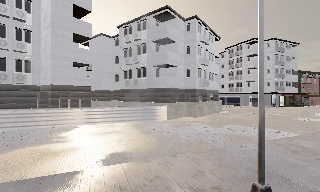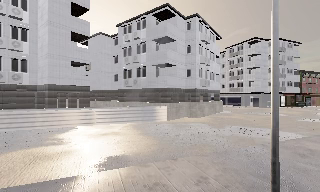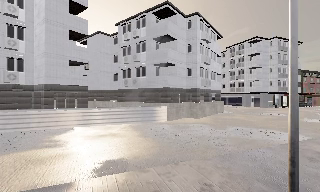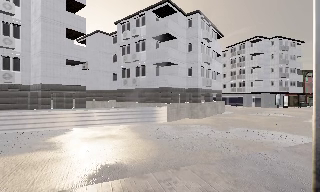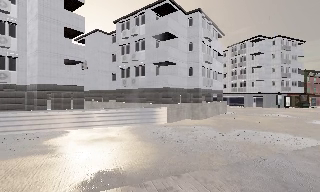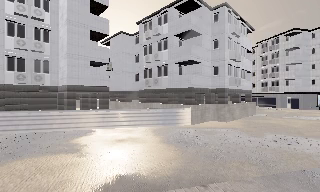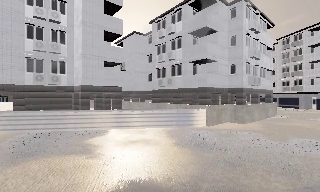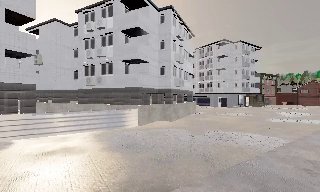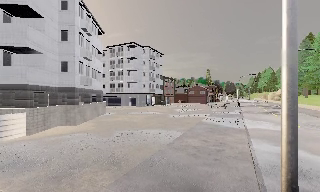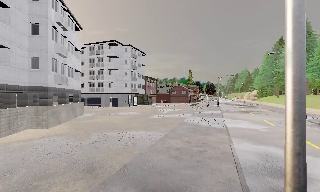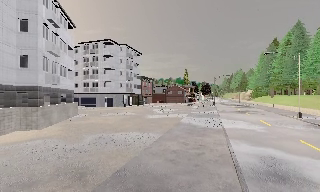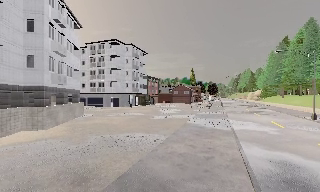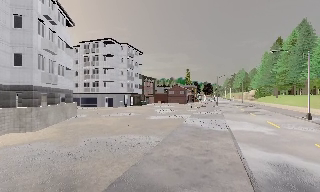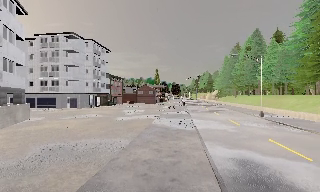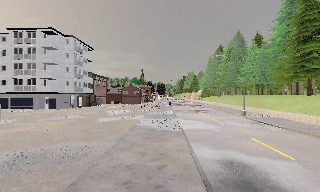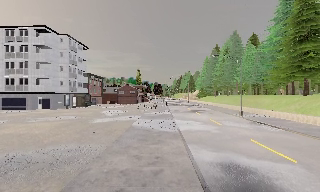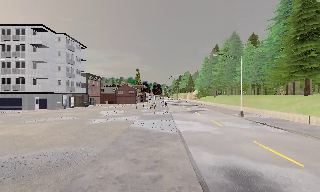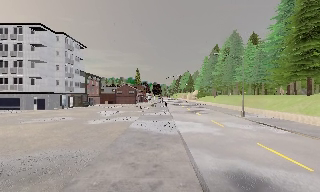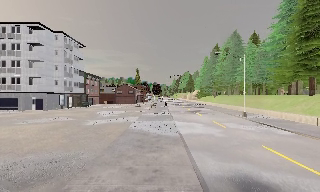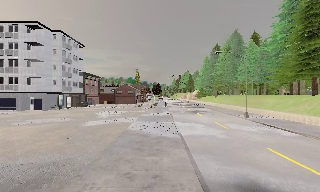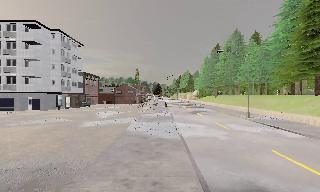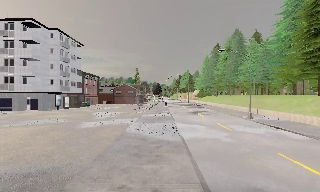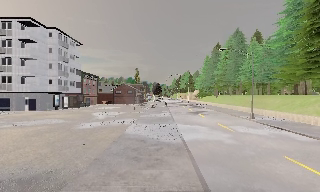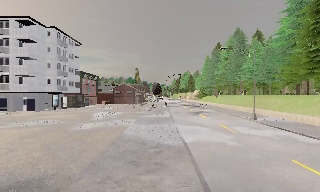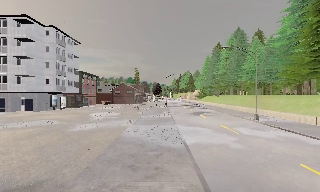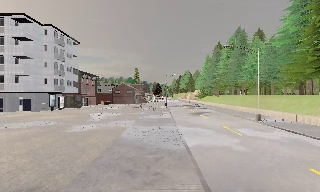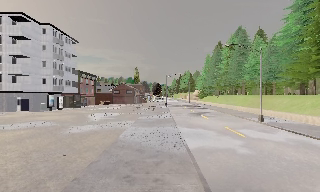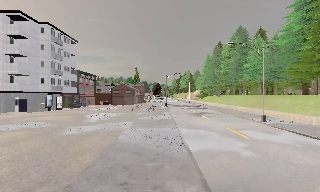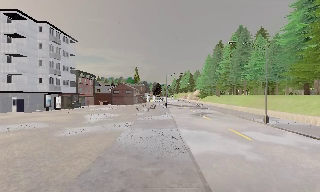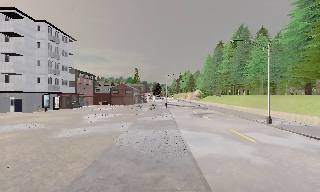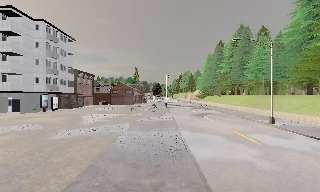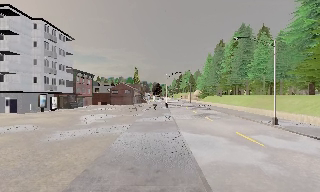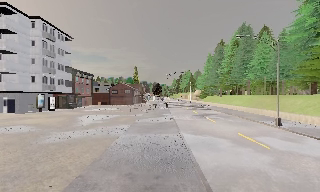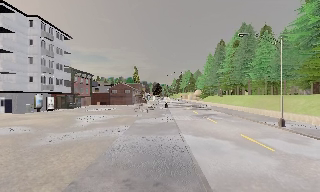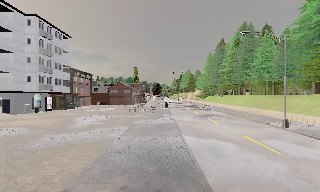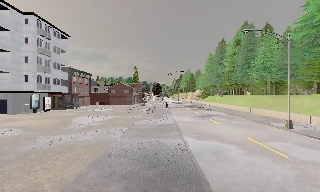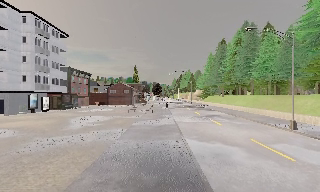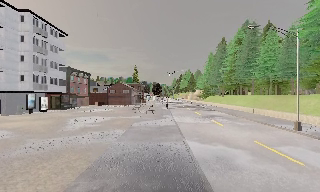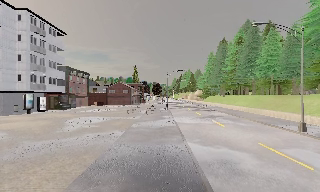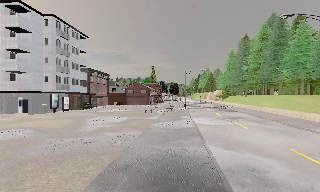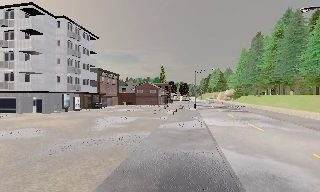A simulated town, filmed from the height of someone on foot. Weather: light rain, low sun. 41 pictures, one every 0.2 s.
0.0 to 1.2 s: The camera pans to its left, which is counterclockwise from overhead, by about 15 degrees. It travels forward, about 2.5 m, so what stands in front looms larger.
1.2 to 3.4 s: The camera pans to its right, which is clockwise from overhead, by about 80 degrees. It travels forward, about 4 m.
3.4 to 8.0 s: The camera travels forward, about 9 m, so what stands in front looms larger.
The film runs forward here.
